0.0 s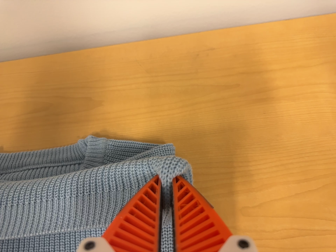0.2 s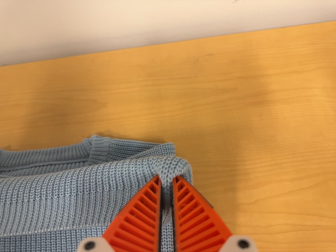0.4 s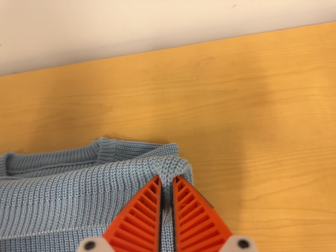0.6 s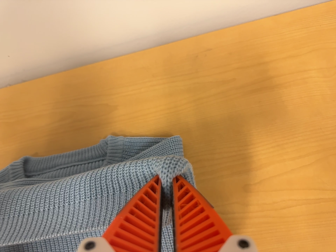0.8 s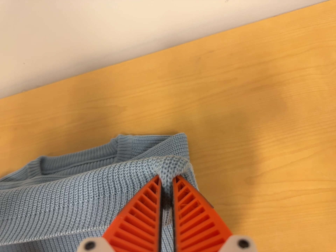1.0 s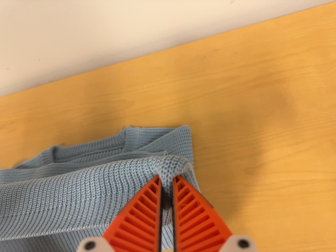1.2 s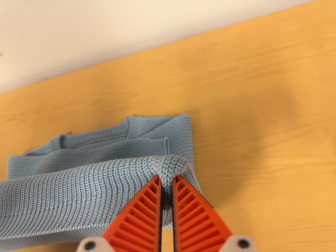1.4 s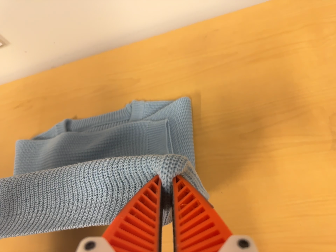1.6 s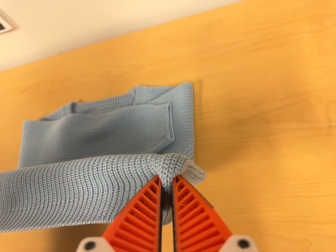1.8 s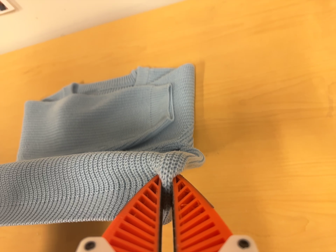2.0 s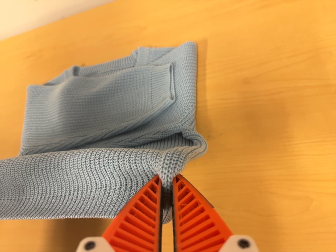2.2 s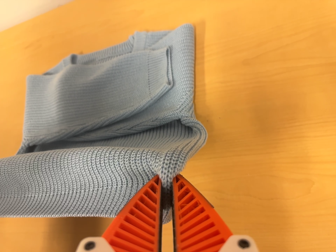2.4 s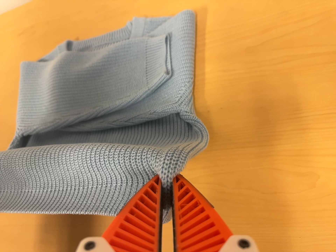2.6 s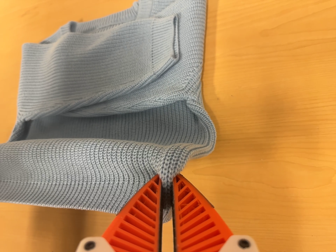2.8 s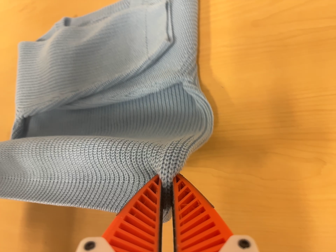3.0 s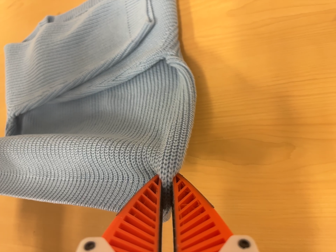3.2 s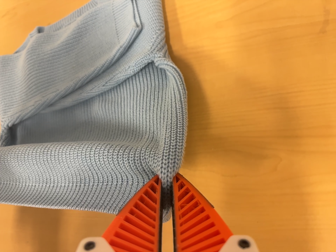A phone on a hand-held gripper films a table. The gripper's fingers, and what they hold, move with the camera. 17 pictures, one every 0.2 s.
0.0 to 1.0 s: The camera travels backward, about 10 cm, so what stands in front gets smaller.
1.0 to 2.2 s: The camera travels toward the bottom of its view and to its right, about 12 cm, so close, fixed things drift upward. Its aim tips toward the bottom of its view by about 10 degrees, and the scene shifts upward.
2.2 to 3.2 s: The camera travels to its right, about 7 cm, so close, fixed things drift to the left.
The film runs backward here.
